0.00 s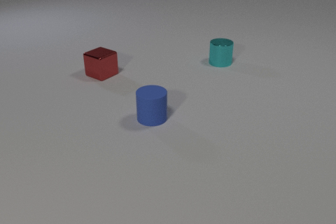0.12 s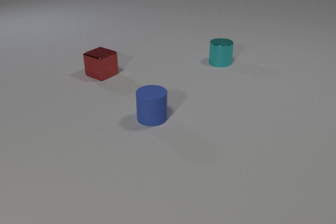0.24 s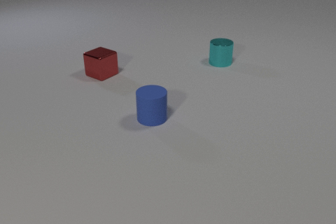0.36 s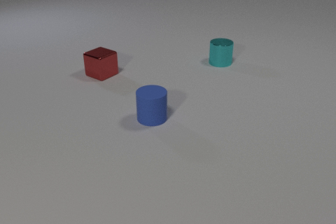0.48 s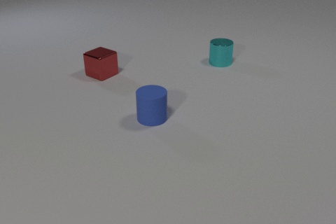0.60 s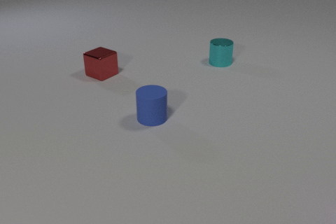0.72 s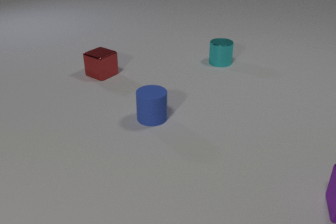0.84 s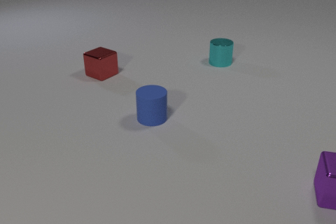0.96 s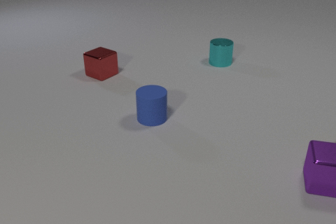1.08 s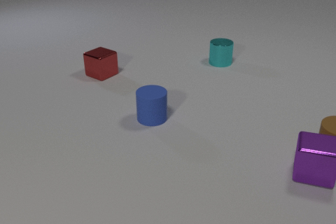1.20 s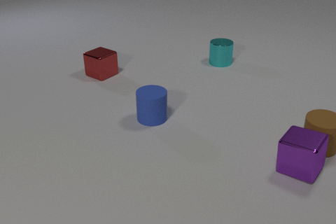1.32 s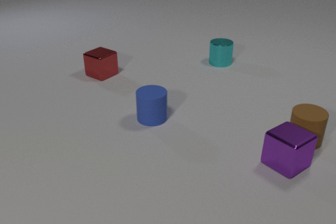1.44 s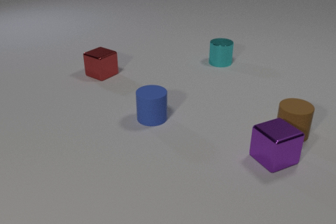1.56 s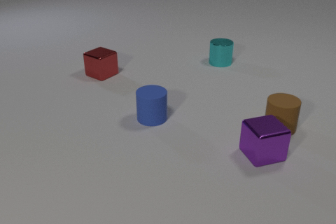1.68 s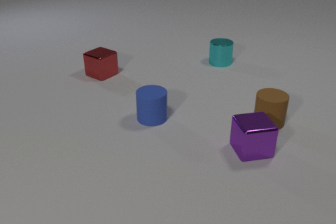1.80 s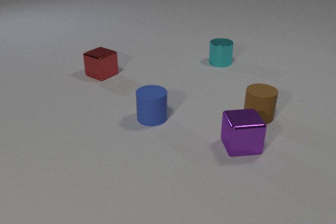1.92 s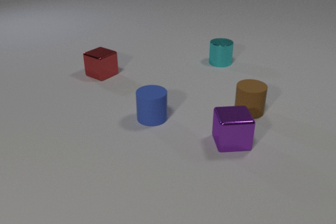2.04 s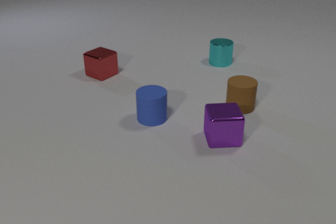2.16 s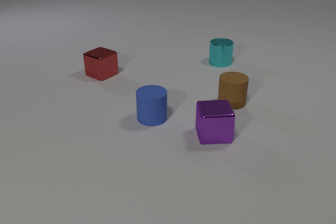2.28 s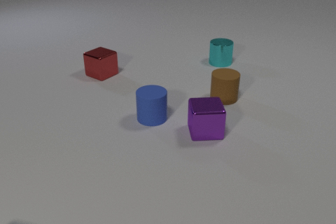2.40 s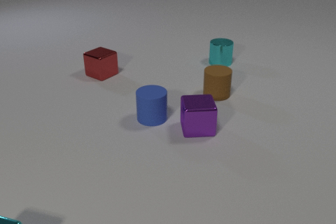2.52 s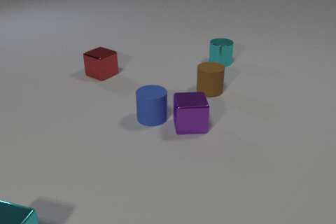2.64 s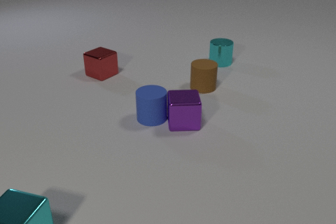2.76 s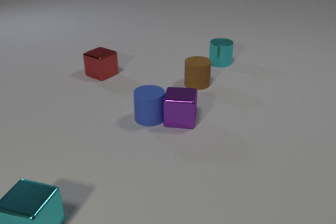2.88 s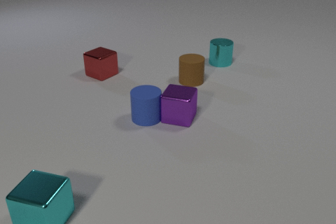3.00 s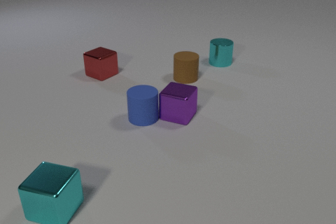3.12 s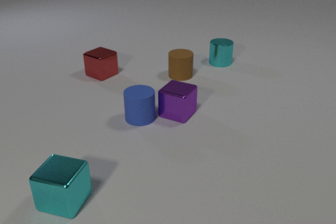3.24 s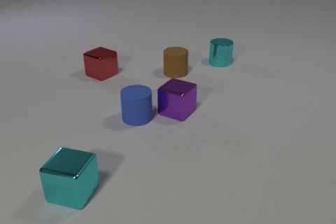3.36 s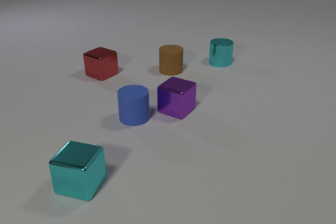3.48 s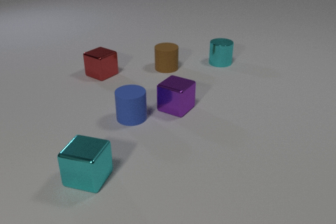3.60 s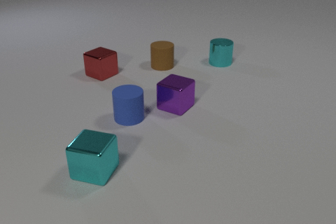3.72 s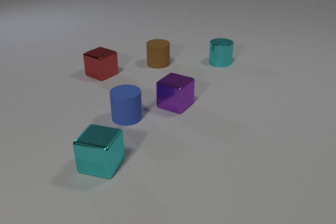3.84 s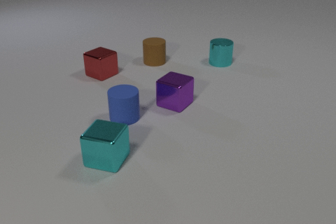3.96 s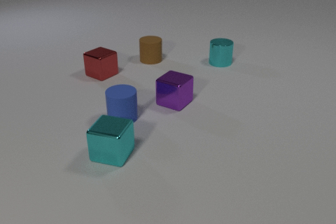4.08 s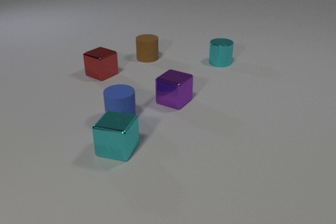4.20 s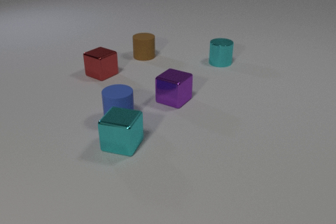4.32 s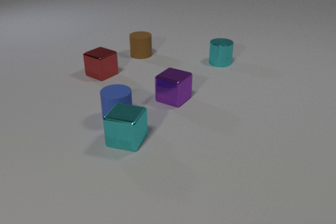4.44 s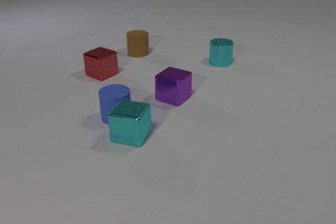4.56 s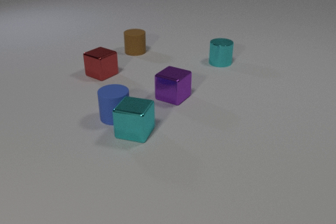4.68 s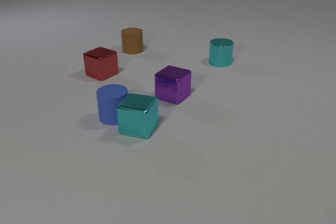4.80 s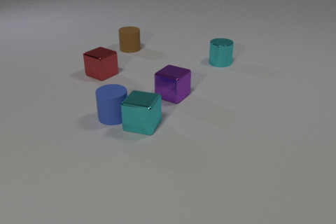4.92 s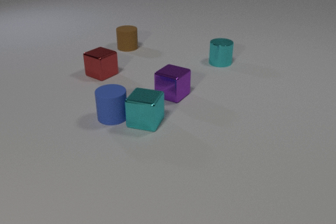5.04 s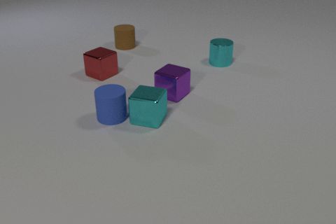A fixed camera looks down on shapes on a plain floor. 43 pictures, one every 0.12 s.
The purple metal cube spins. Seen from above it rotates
clockwise.
The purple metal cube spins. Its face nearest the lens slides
to the left.
0.00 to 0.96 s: The purple metal cube comes in at the right edge, slides away from the camera and to the left.
0.96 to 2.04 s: The purple metal cube slides to the left and away from the camera, spins clockwise seen from above by about 75 degrees, its near face sliding to the left. The brown rubber cylinder slides to the left and away from the camera. The purple metal cube and the brown rubber cylinder collide.
2.04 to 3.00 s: The purple metal cube slides to the left and away from the camera, spins so that its near face slides to the left, clockwise seen from above. The brown rubber cylinder slides away from the camera and to the left. The blue rubber cylinder slides to the left. The cyan metal cube comes in at the bottom edge, slides to the right and away from the camera. The purple metal cube and the blue rubber cylinder collide.
3.00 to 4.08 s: The purple metal cube slides away from the camera. The brown rubber cylinder slides away from the camera and to the left. The blue rubber cylinder slides to the left. The cyan metal cube slides away from the camera and to the right.
4.08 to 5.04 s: The purple metal cube slides away from the camera. The brown rubber cylinder slides away from the camera and to the left. The blue rubber cylinder slides to the left. The cyan metal cube slides away from the camera and to the right. The blue rubber cylinder and the cyan metal cube collide.
What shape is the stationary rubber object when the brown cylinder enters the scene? cylinder.
What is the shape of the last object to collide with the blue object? cube.
How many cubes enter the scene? 2.
